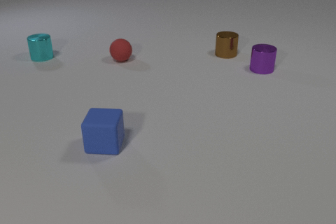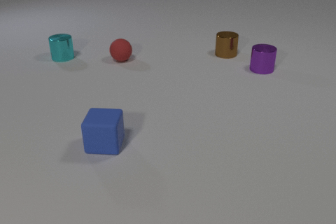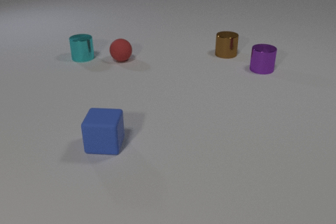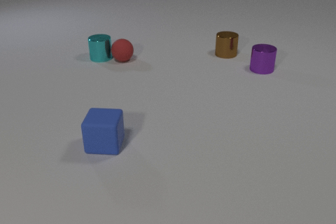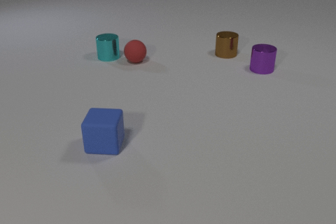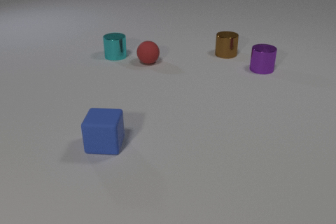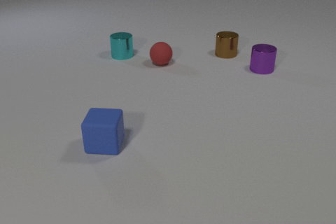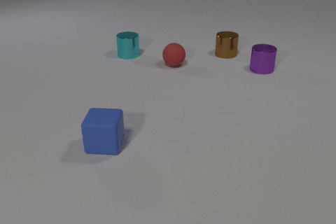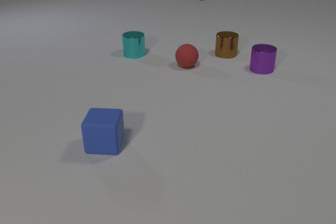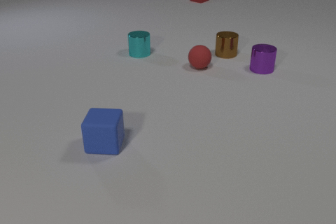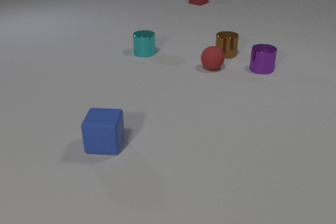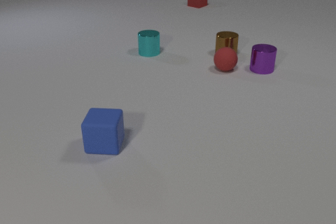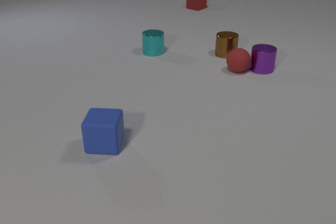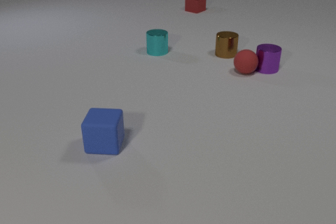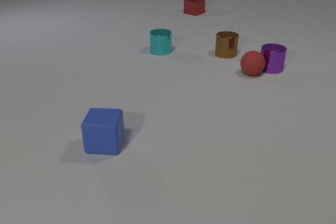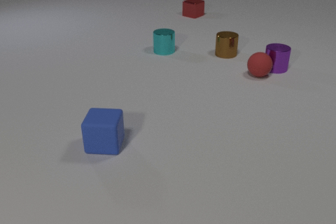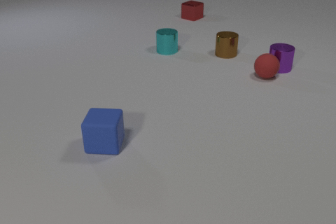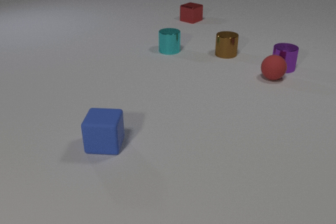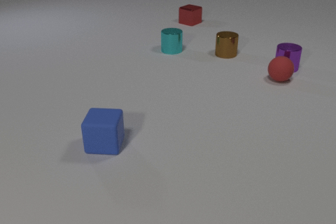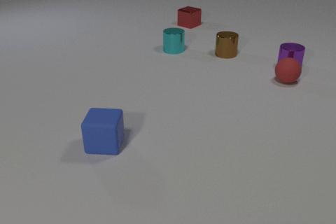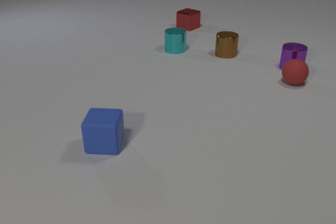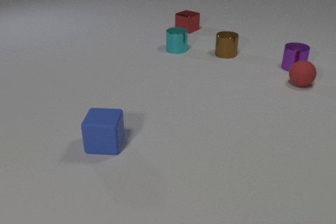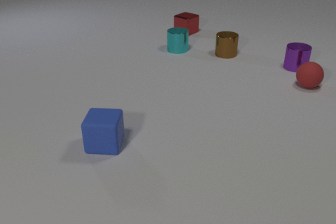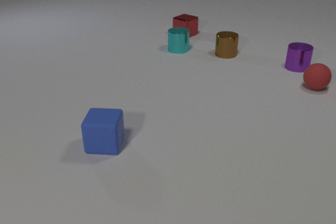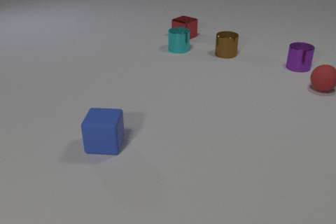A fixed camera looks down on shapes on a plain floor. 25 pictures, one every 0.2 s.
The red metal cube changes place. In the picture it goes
toward the camera.
The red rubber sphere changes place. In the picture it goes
to the right.
0.0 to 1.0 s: The cyan metal cylinder slides to the right. The red rubber sphere rolls to the right. The cyan metal cylinder and the red rubber sphere collide.
1.0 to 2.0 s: The cyan metal cylinder slides to the right. The red rubber sphere rolls to the right. The red metal cube comes in at the top edge, slides toward the camera.
2.0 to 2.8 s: The cyan metal cylinder slides to the right. The red rubber sphere rolls to the right. The purple metal cylinder slides to the right. The red metal cube slides toward the camera. The red rubber sphere and the purple metal cylinder collide.
2.8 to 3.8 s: The cyan metal cylinder slides to the right. The red rubber sphere rolls to the right. The purple metal cylinder slides to the right and away from the camera. The red metal cube slides toward the camera.
3.8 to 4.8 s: The cyan metal cylinder slides to the right. The red rubber sphere rolls to the right. The purple metal cylinder slides to the right. The red metal cube slides toward the camera.
How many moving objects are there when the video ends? 3.
What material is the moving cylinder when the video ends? metal.
Are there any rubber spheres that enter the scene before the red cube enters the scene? no.
